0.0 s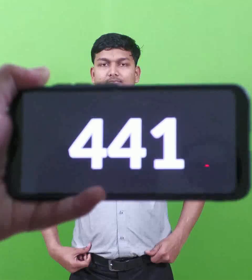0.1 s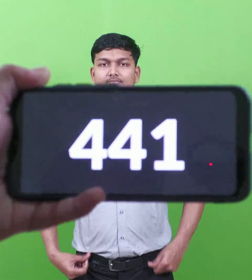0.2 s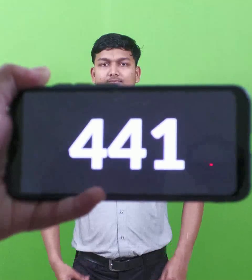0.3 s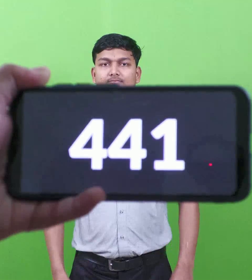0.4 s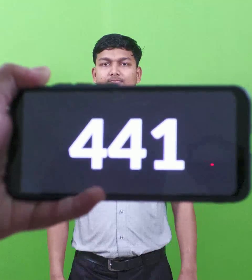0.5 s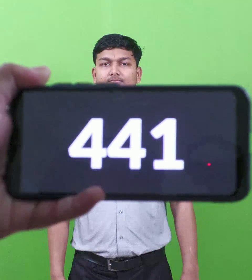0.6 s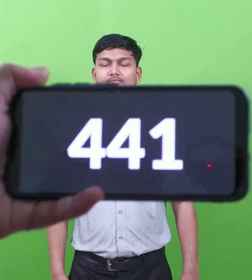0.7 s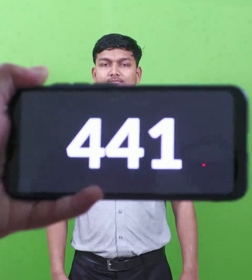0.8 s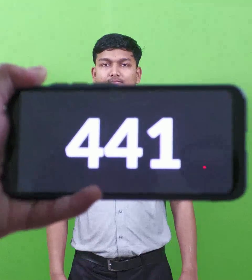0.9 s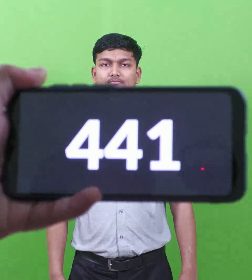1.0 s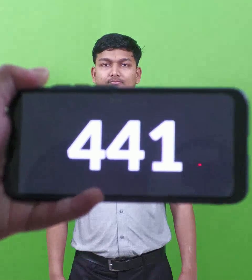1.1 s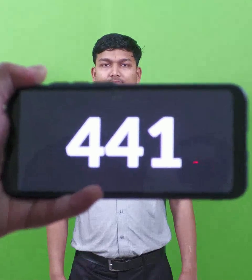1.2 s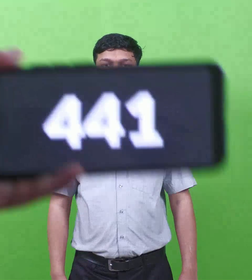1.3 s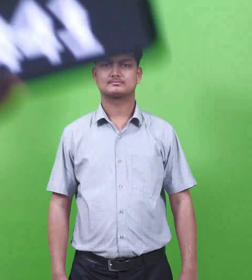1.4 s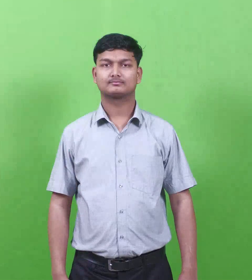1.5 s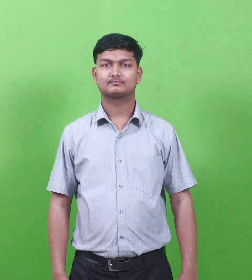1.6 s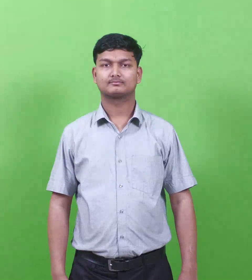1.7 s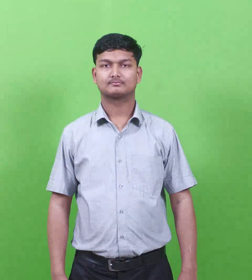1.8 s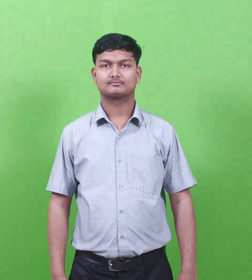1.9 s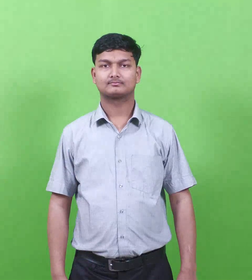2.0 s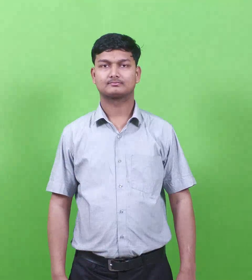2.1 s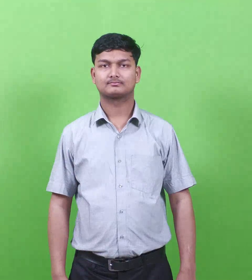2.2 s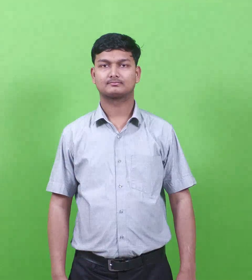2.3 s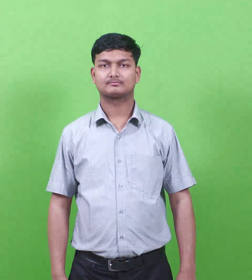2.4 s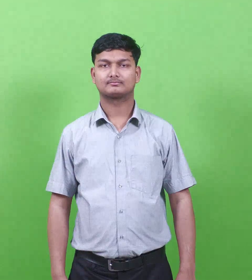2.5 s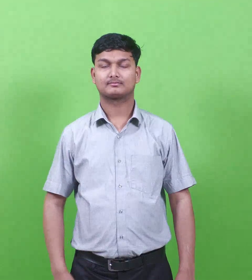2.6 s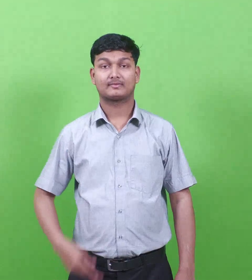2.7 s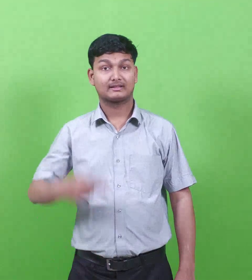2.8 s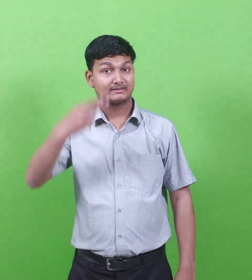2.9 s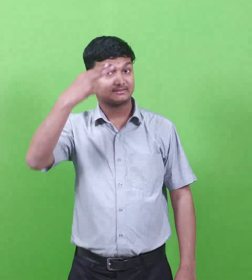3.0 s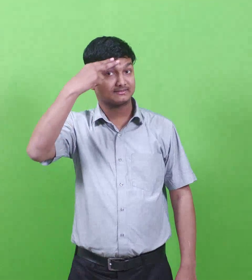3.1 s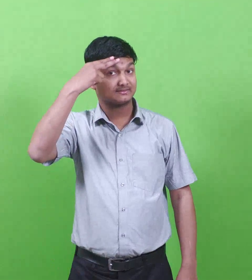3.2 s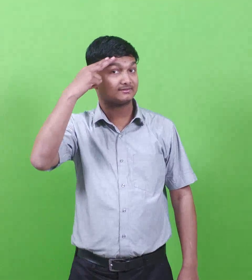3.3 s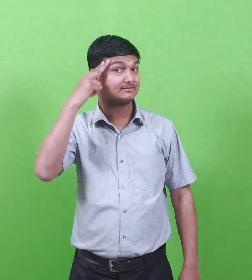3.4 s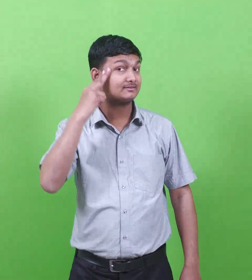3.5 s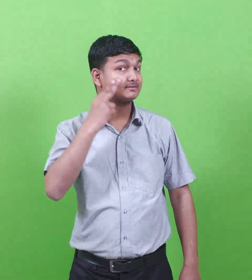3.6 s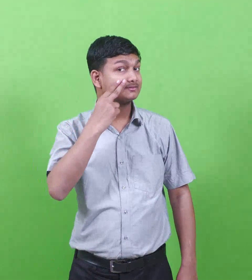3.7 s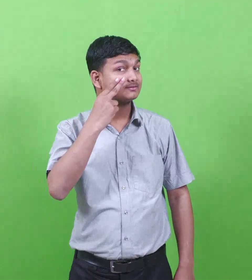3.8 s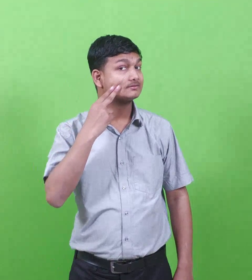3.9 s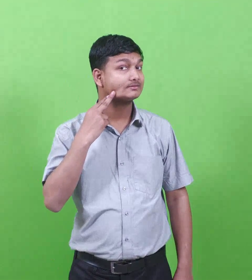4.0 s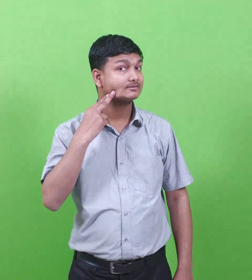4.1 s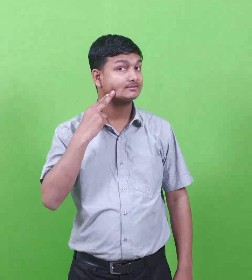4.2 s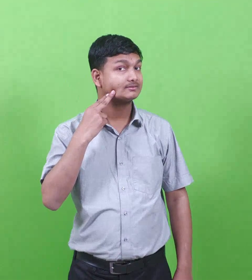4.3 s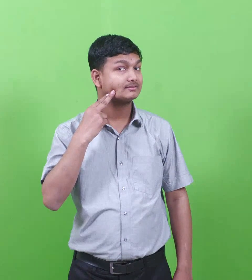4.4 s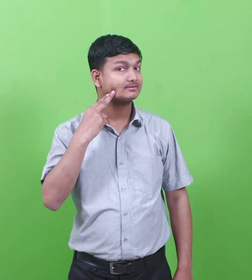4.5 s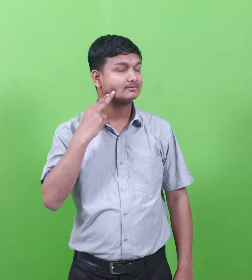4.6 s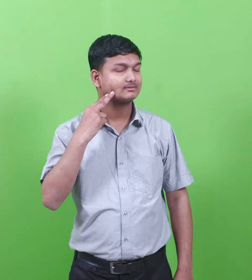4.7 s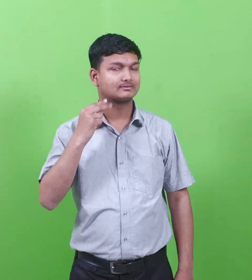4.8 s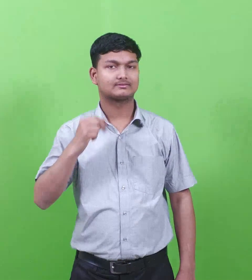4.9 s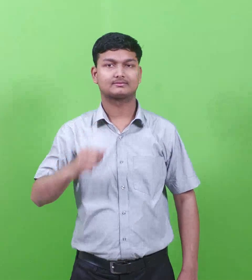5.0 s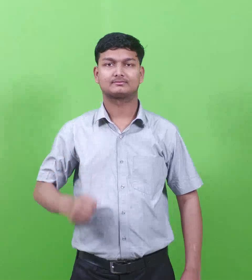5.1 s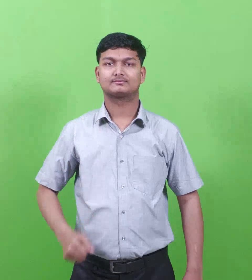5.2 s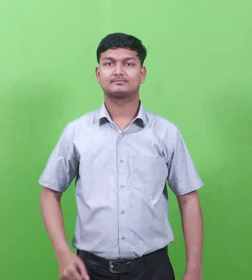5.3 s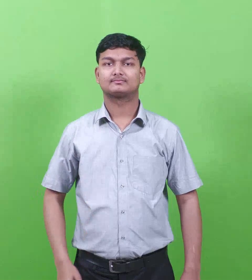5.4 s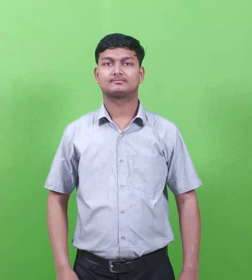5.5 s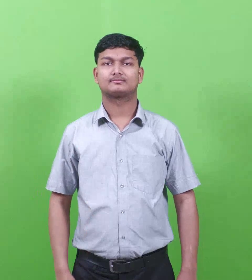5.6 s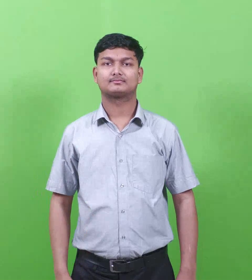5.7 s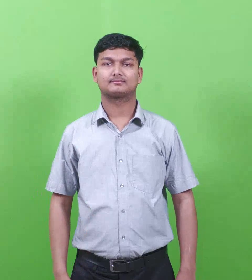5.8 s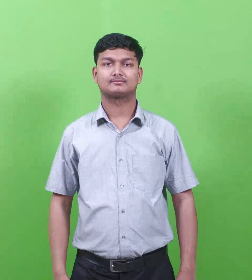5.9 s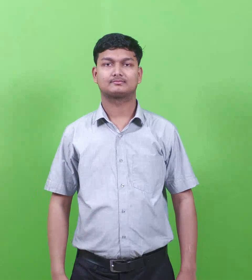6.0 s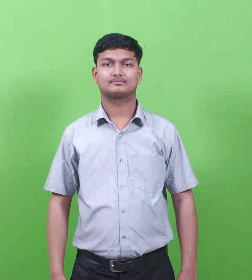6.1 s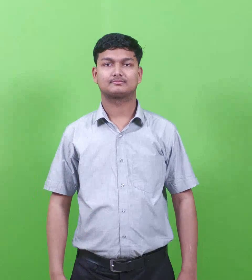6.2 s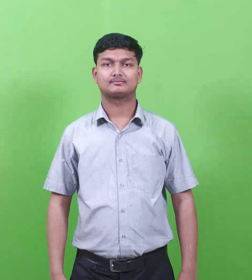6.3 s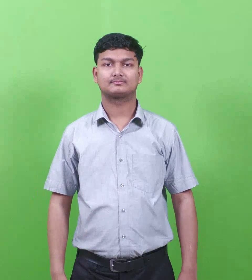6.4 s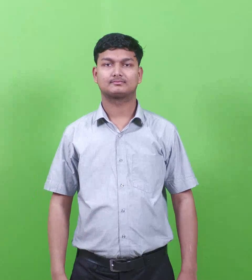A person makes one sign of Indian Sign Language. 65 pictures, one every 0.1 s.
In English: zaphenath- paneah (joseph)
